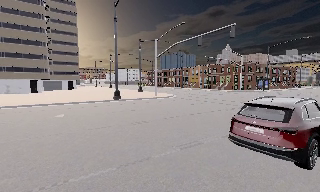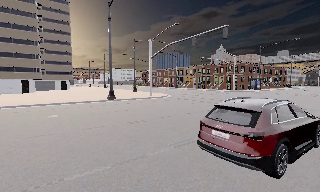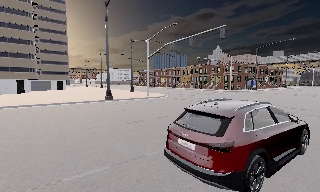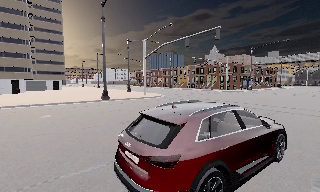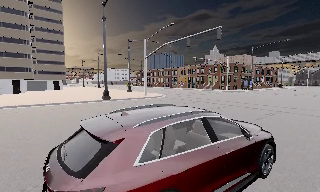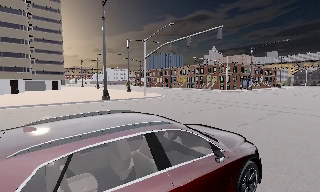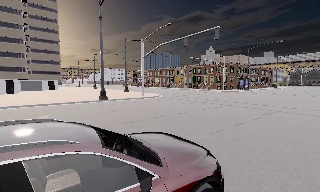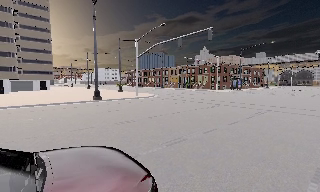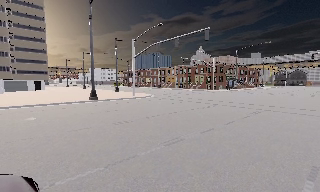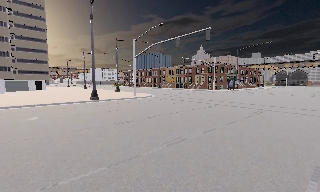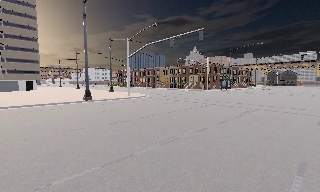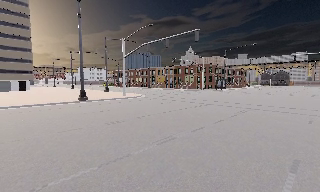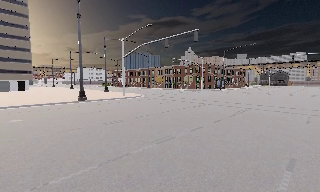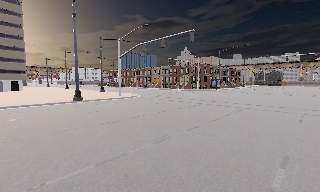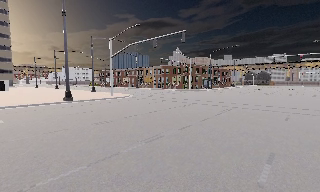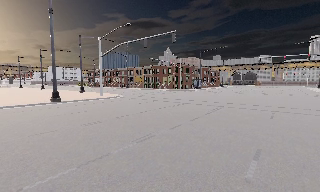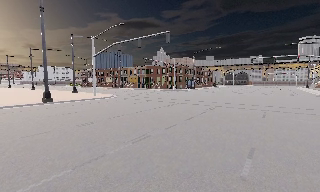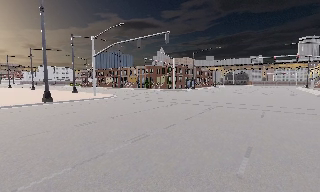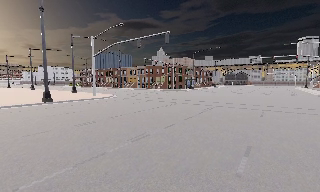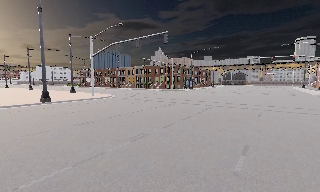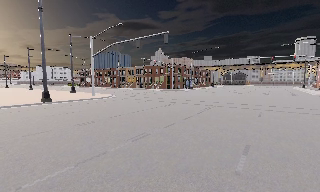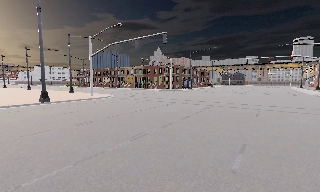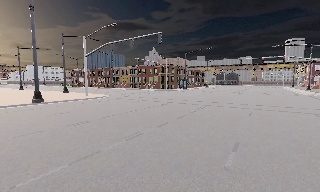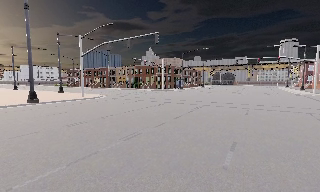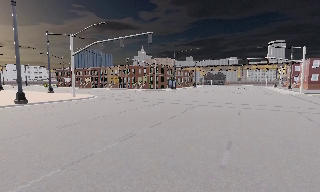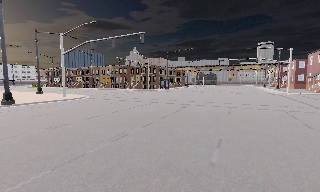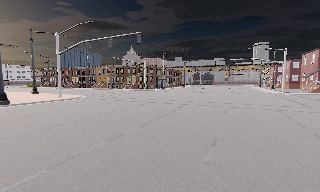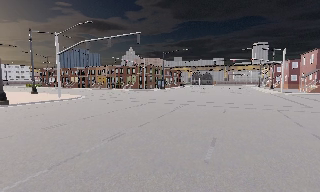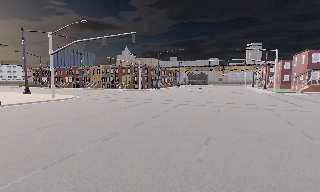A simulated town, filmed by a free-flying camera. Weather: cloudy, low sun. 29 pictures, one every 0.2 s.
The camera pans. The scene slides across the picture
to the left.
The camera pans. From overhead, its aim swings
clockwise.
0.0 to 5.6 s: The camera swings to its right by about 35 degrees, and the scene slides to the left. It travels backward, about 1 m.
The film runs backward here.
